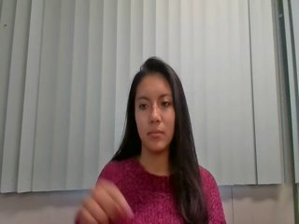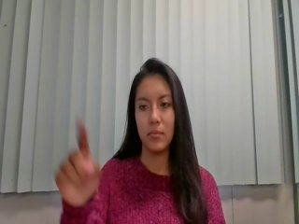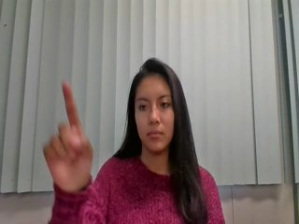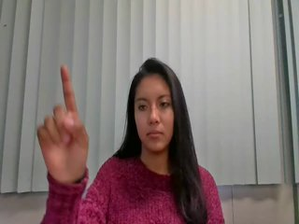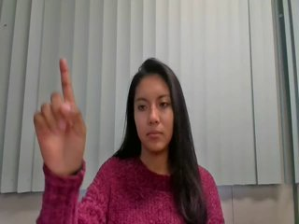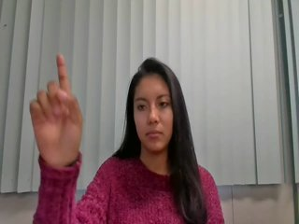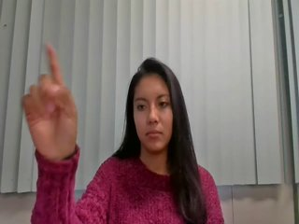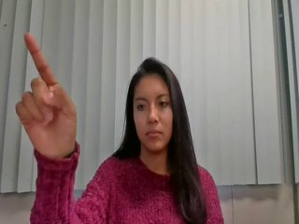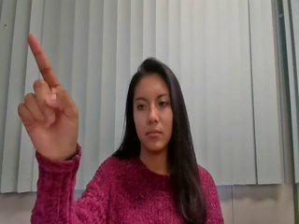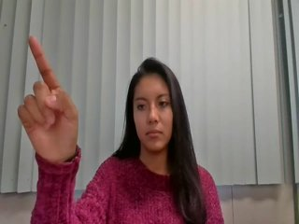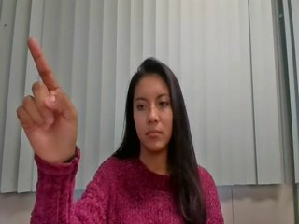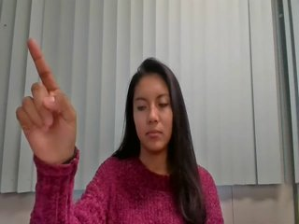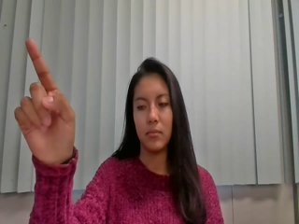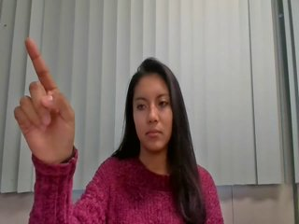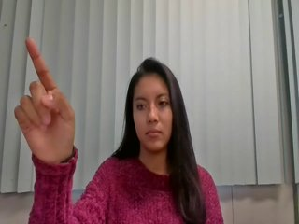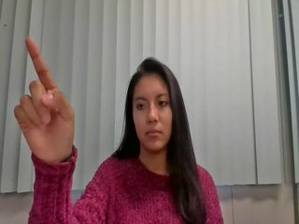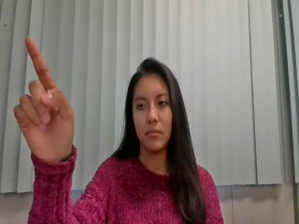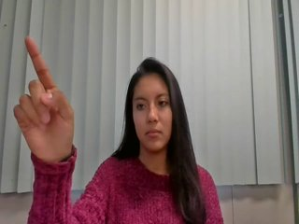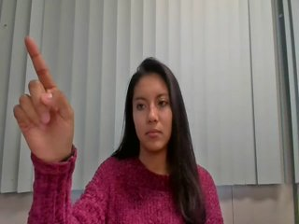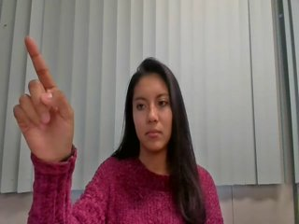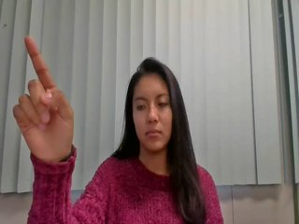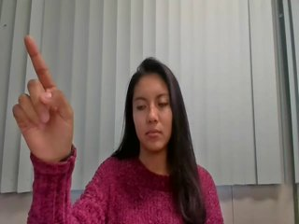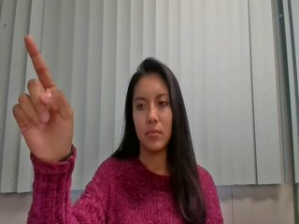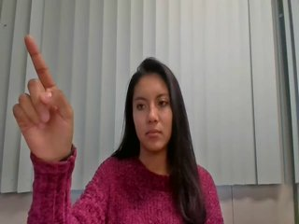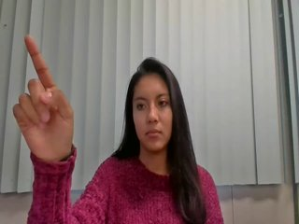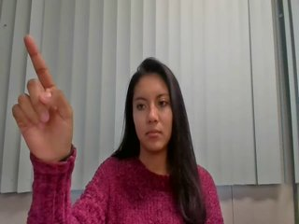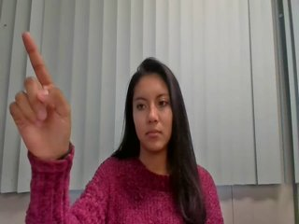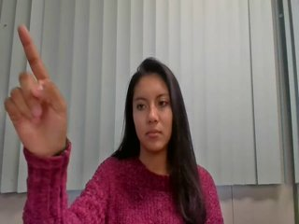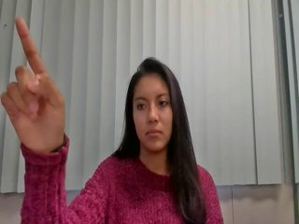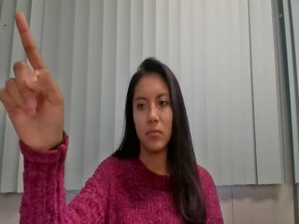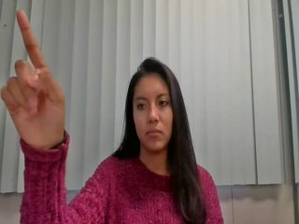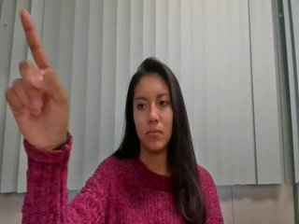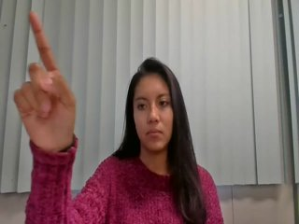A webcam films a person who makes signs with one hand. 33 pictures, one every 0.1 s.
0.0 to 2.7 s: Click with one finger.
2.8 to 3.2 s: Pointing with one finger.
